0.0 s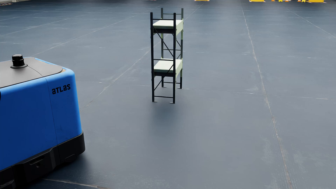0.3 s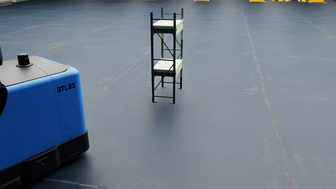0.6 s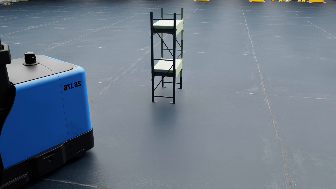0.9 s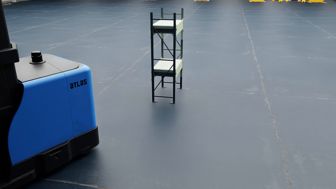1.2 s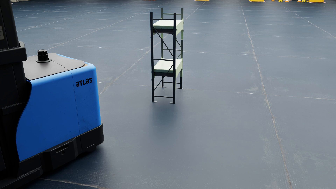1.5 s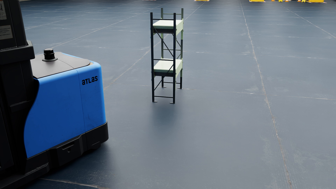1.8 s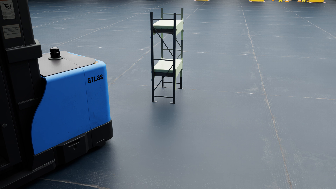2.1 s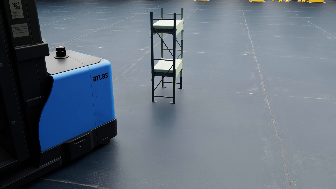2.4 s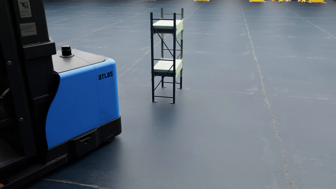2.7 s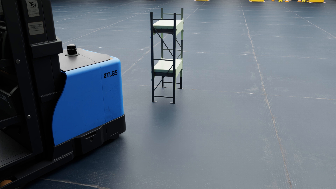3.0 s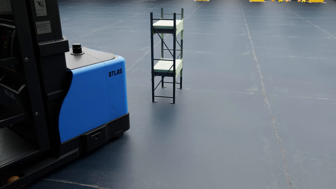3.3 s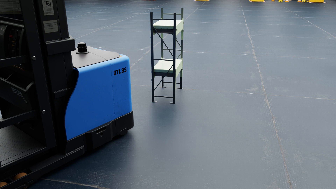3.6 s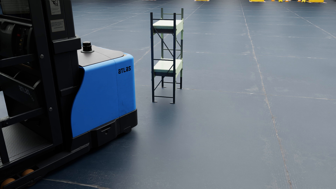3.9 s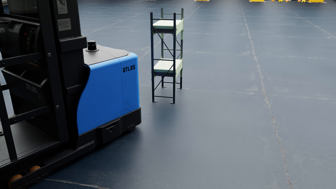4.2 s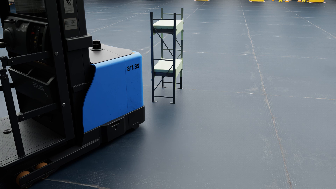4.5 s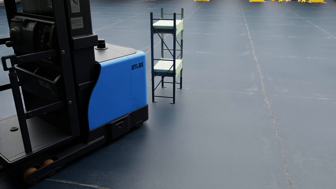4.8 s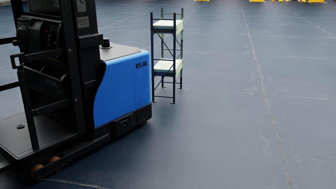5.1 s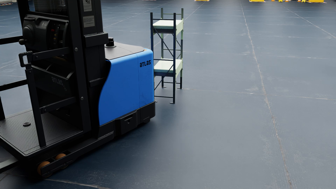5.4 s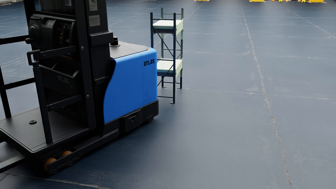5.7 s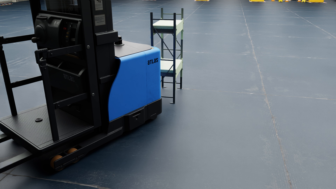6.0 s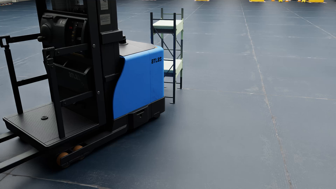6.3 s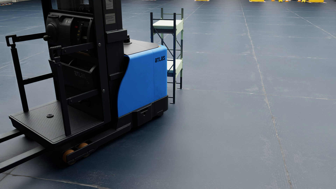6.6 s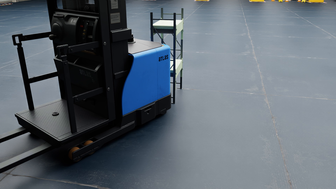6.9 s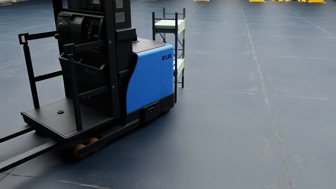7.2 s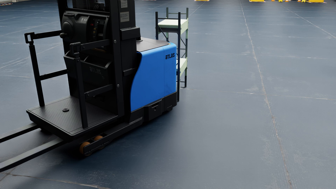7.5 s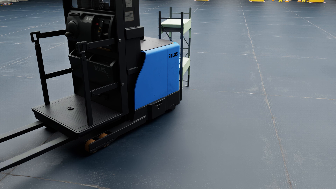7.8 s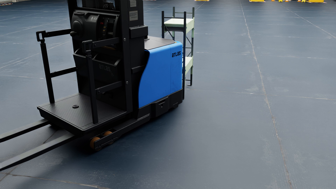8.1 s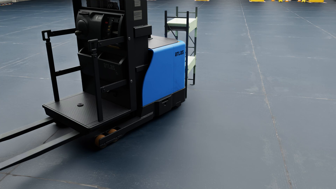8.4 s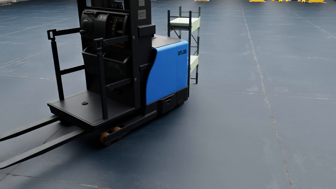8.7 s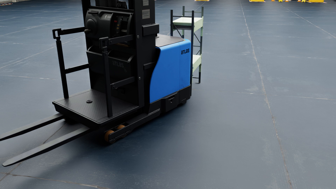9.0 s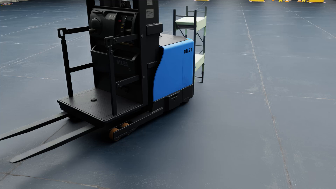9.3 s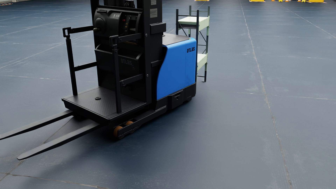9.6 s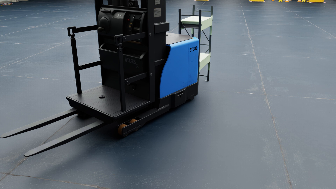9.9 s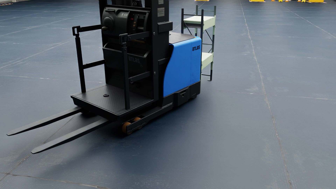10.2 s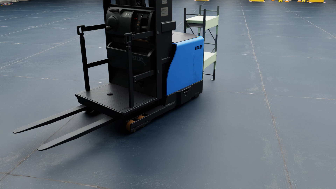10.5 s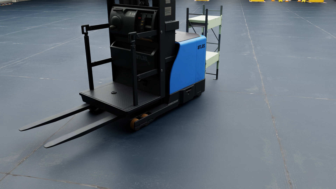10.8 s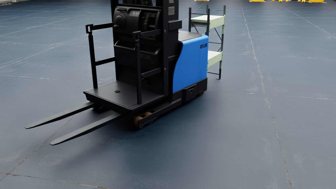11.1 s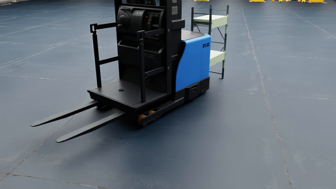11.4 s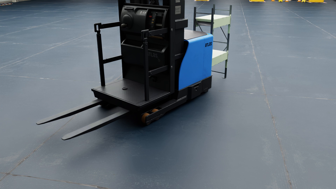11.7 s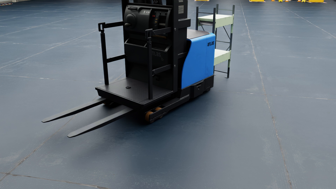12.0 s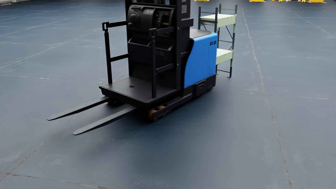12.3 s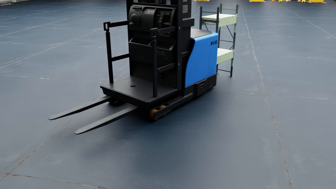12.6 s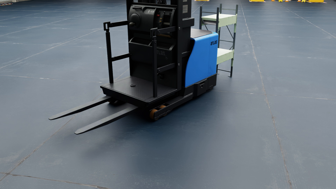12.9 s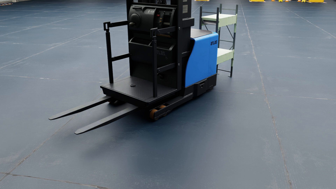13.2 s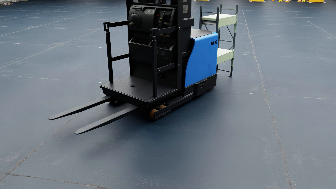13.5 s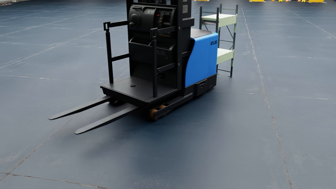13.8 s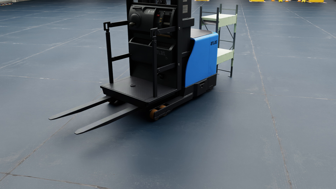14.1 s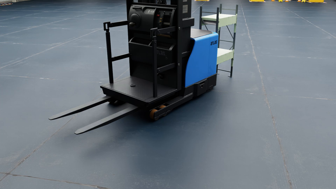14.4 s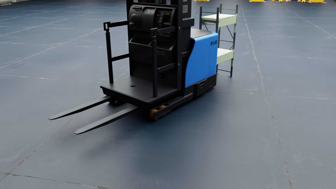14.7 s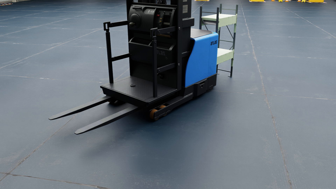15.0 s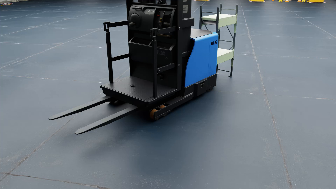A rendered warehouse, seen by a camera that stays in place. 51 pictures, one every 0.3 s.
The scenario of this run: A forklift runs into an object in its way.
